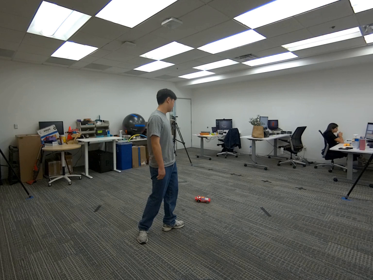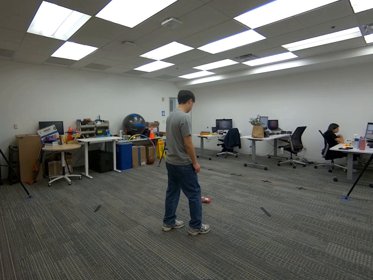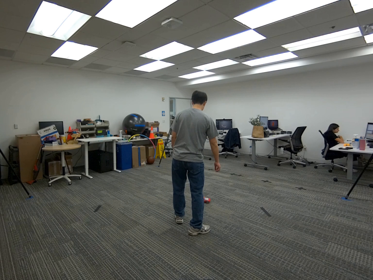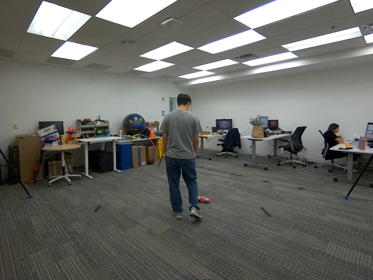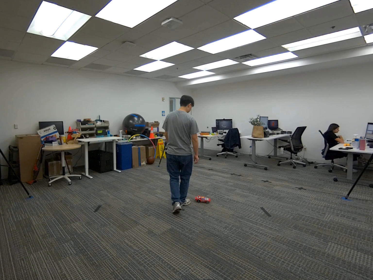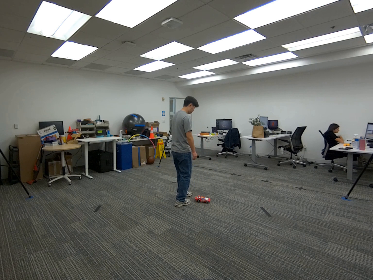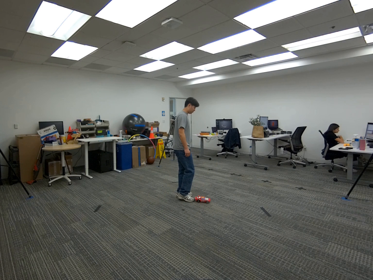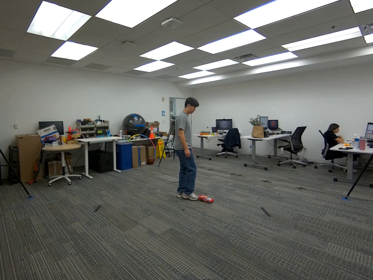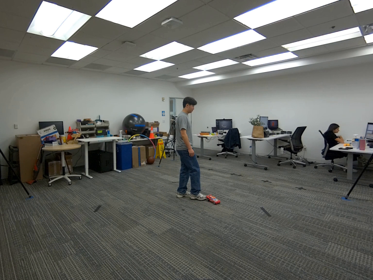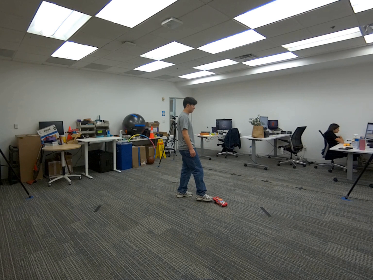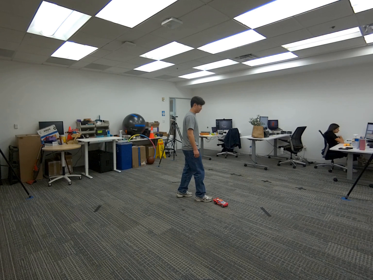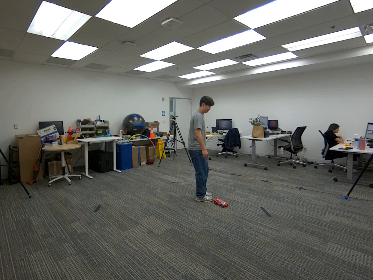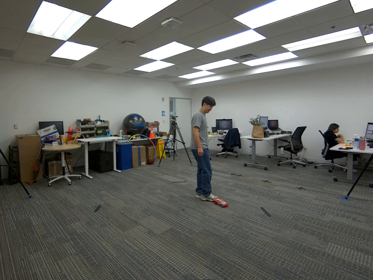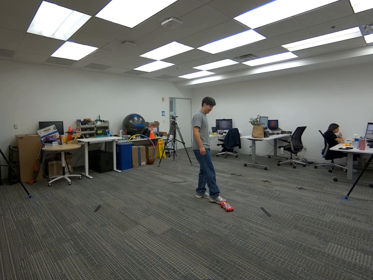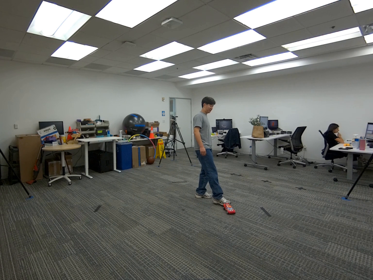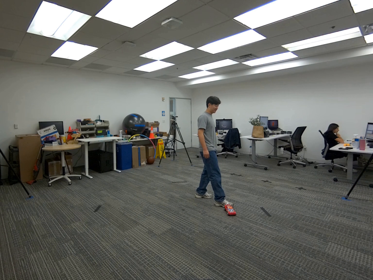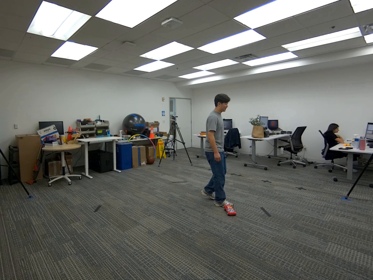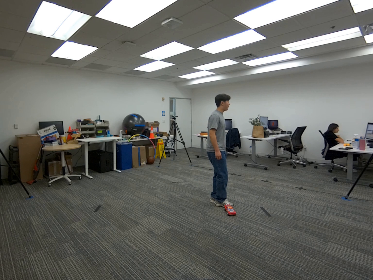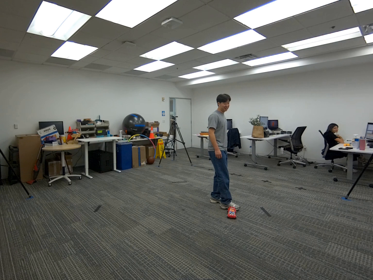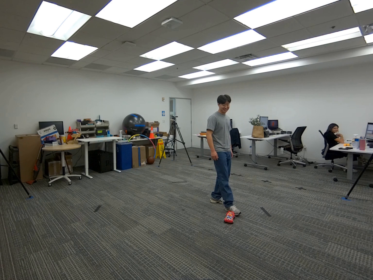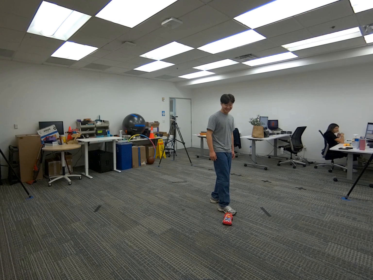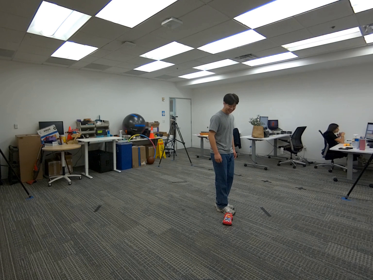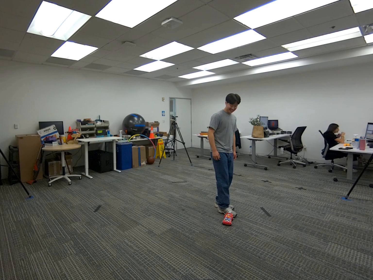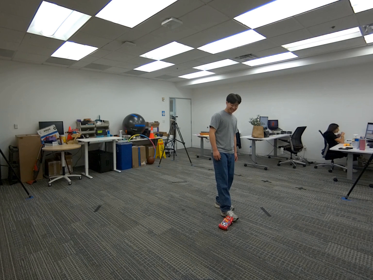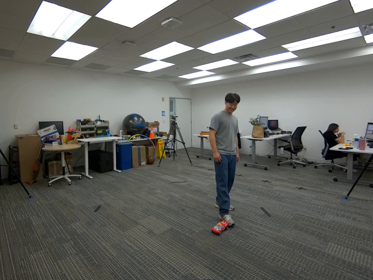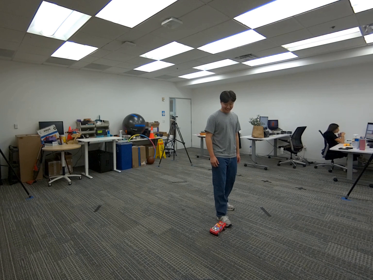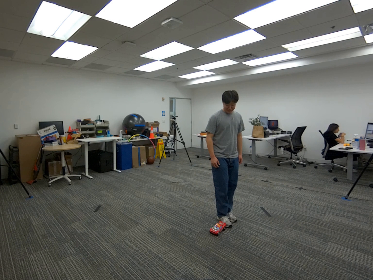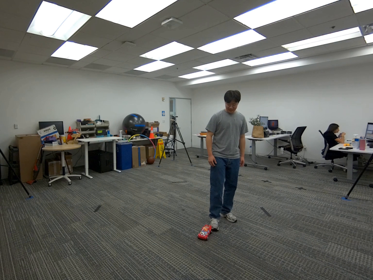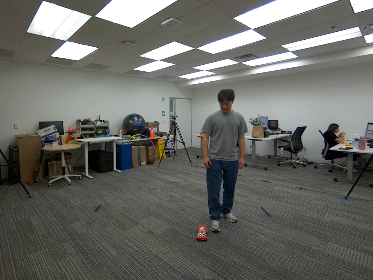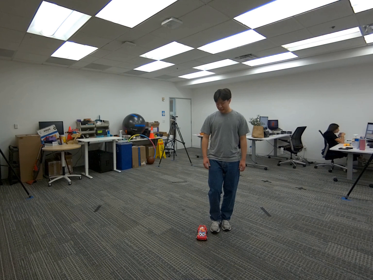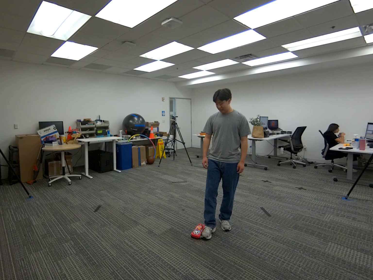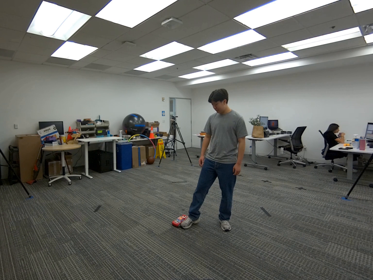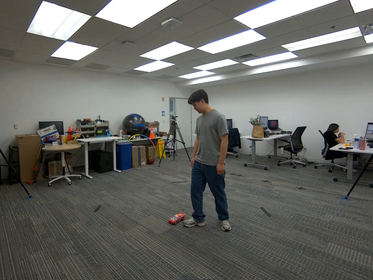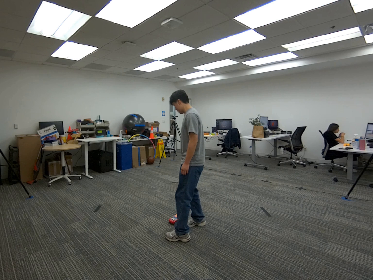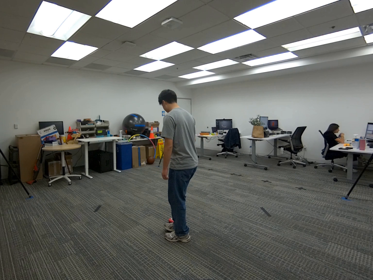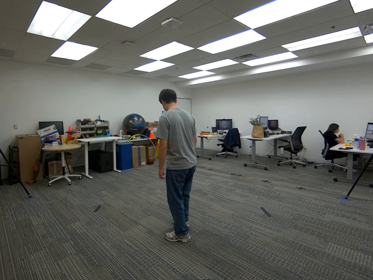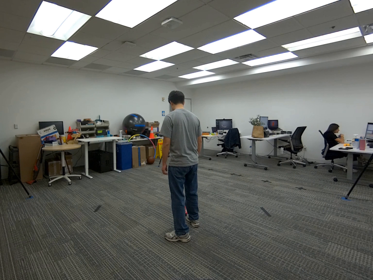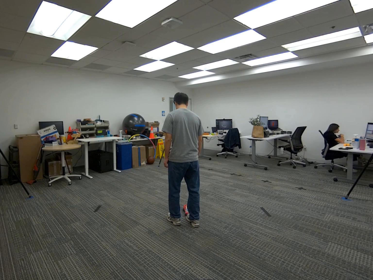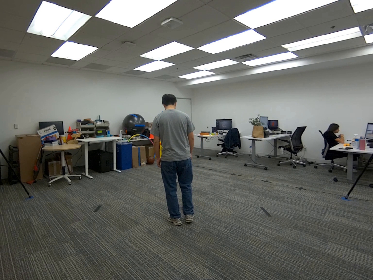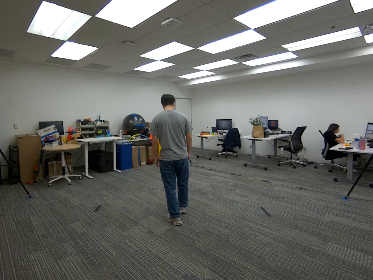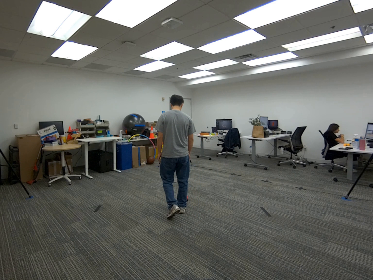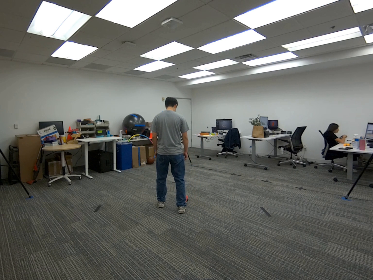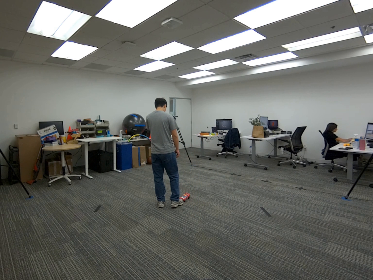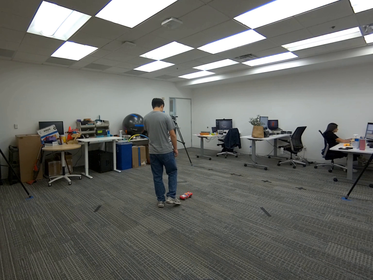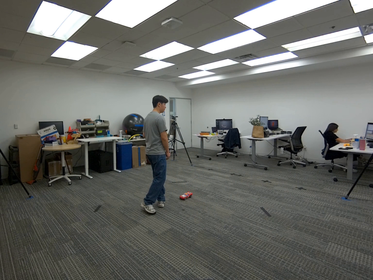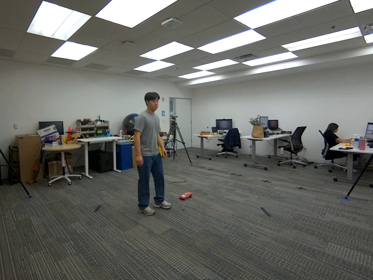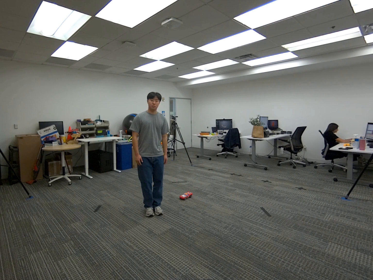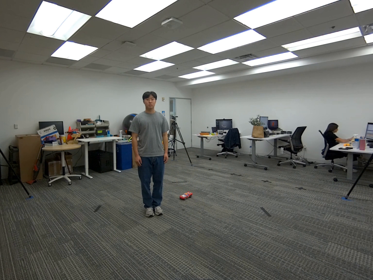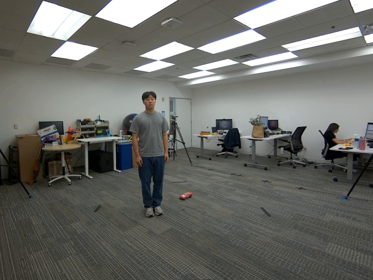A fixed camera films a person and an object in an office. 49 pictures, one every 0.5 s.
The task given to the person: Walk to the toy car on the ground, use your right foot to push the toy car around the bounding area.
